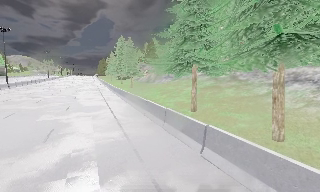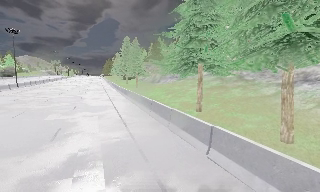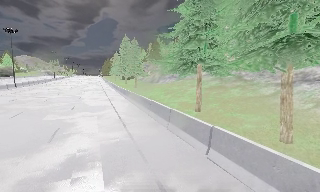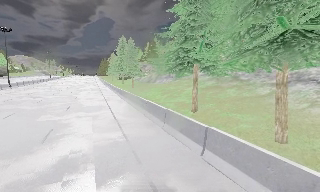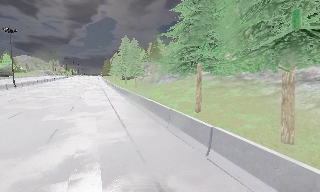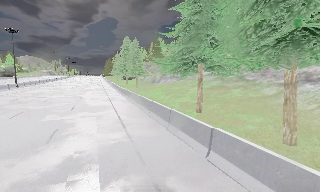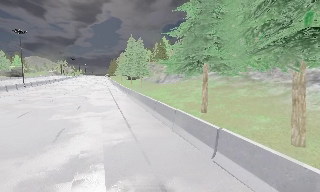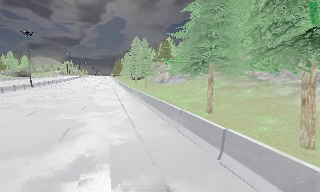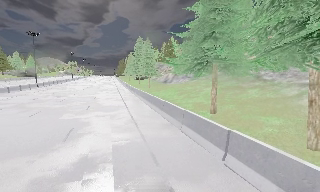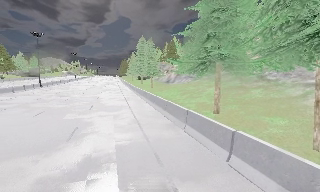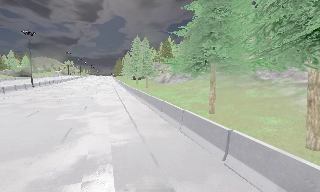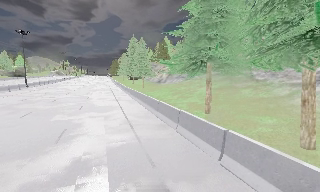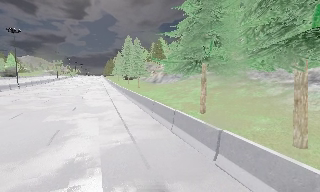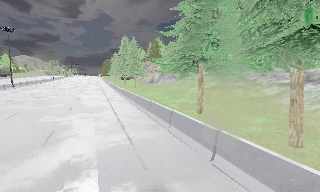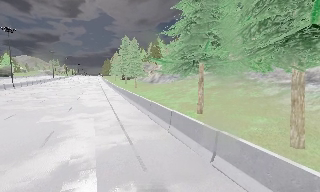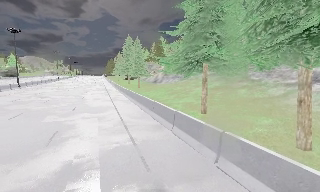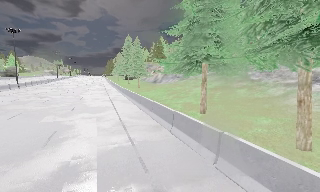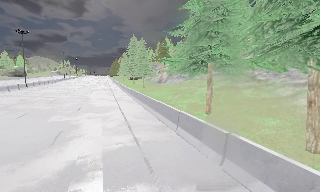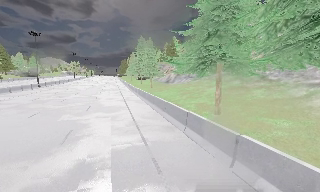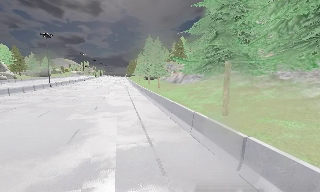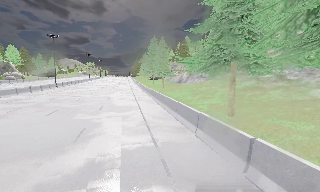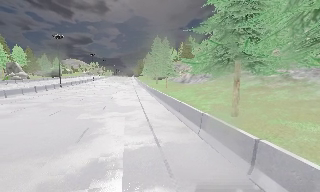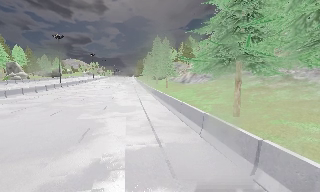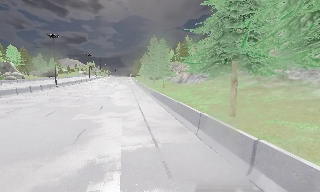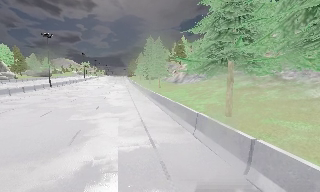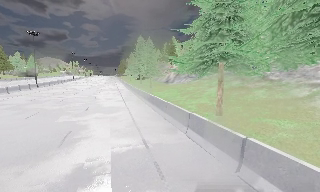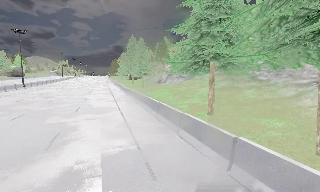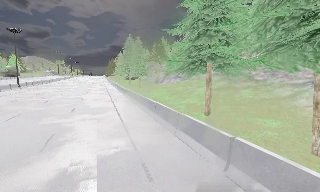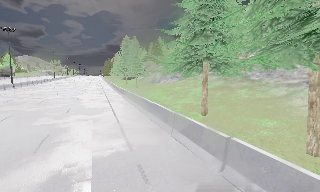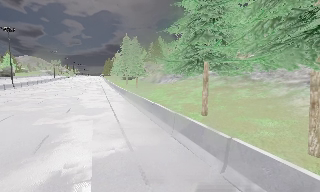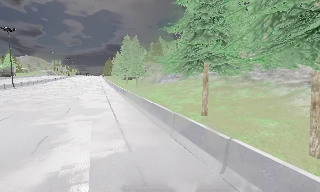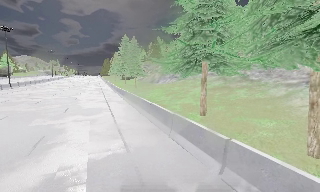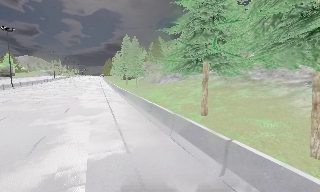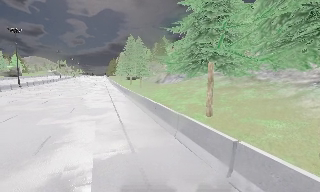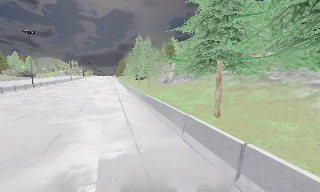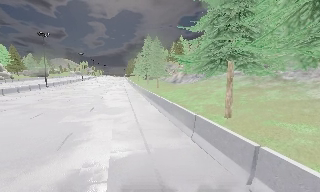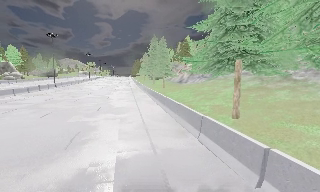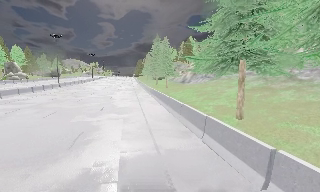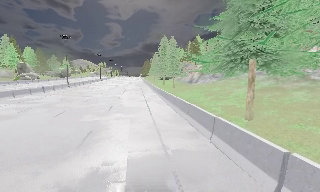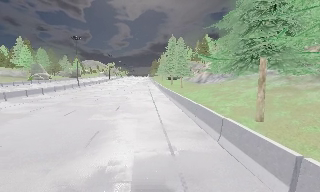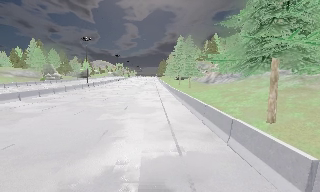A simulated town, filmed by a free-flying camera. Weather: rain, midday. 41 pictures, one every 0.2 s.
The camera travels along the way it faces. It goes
forward.
0.0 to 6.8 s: The camera travels forward, about 1.5 m, so what stands in front looms larger.
6.8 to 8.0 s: The camera swings to its left by about 15 degrees, and the scene slides to the right.
The film runs forward here.
